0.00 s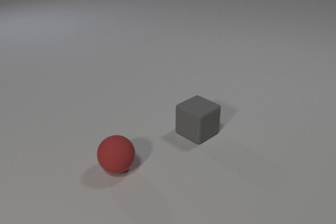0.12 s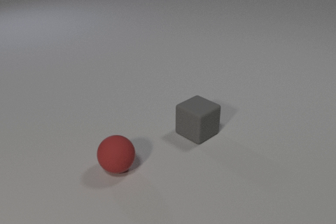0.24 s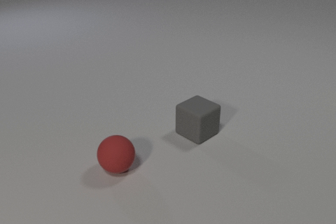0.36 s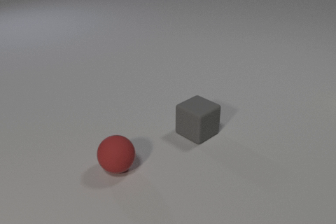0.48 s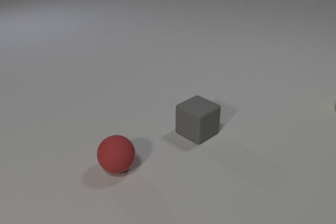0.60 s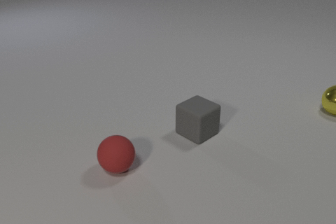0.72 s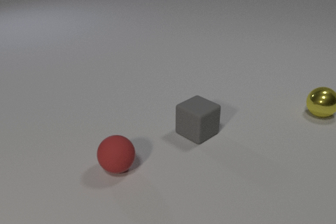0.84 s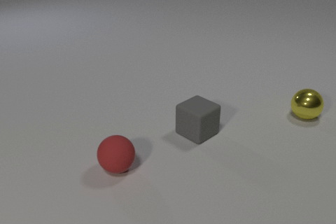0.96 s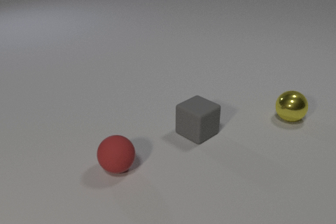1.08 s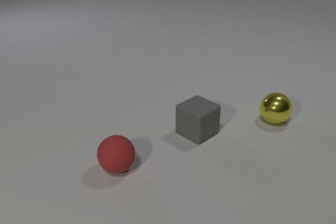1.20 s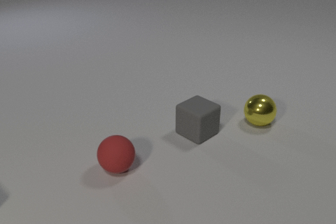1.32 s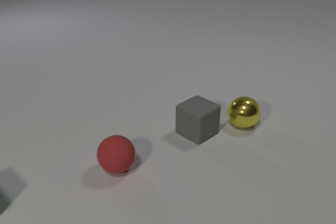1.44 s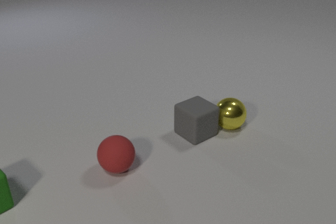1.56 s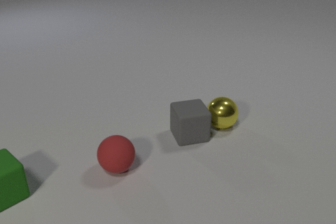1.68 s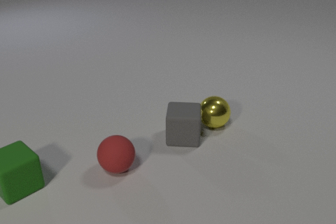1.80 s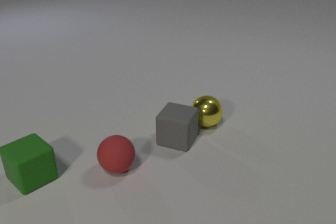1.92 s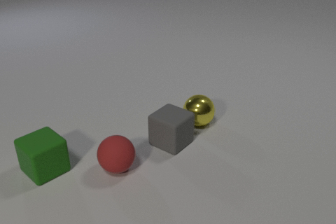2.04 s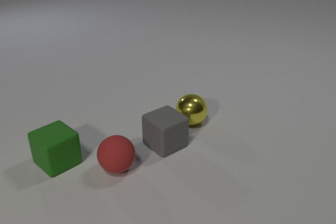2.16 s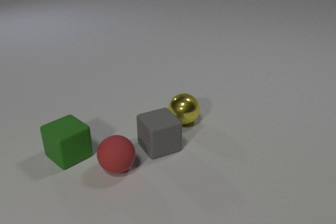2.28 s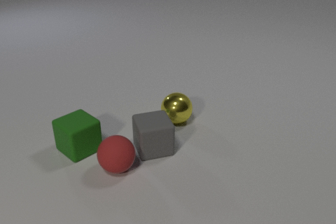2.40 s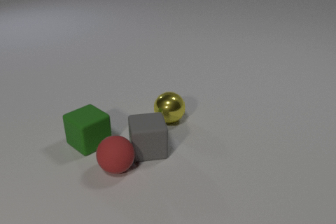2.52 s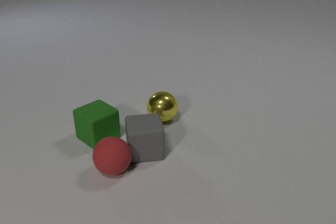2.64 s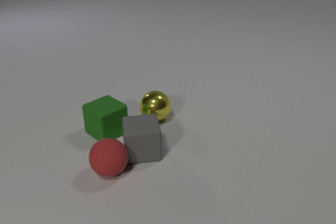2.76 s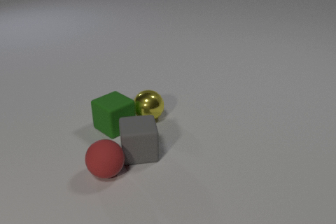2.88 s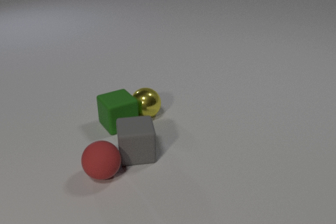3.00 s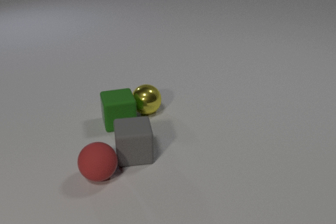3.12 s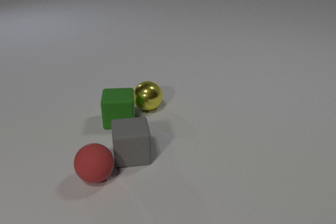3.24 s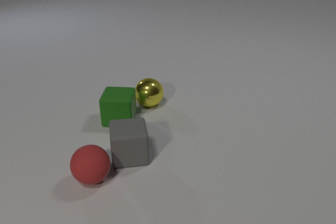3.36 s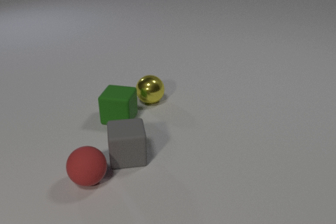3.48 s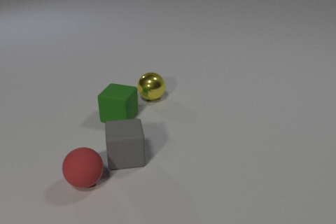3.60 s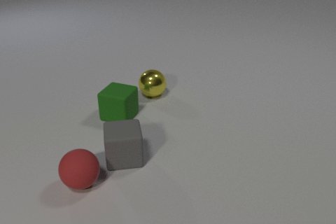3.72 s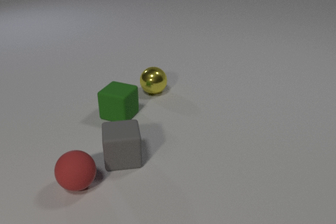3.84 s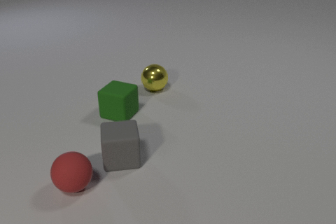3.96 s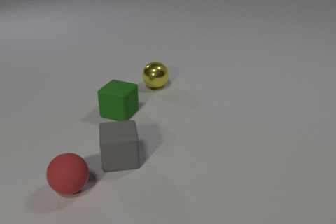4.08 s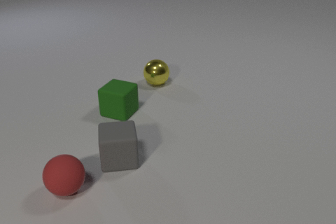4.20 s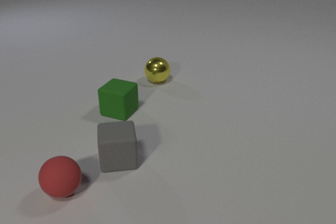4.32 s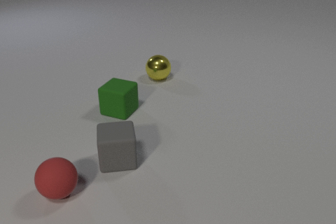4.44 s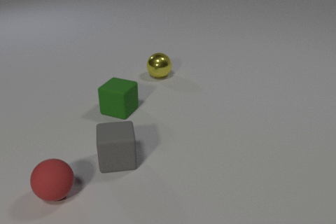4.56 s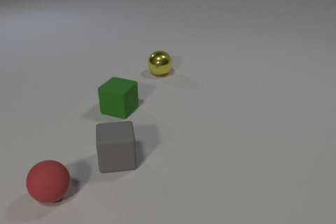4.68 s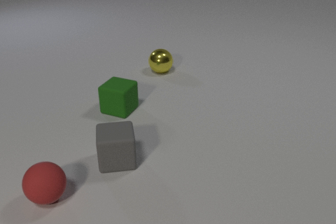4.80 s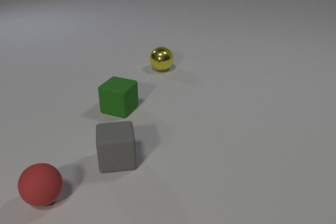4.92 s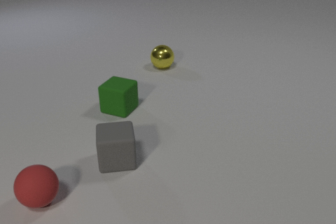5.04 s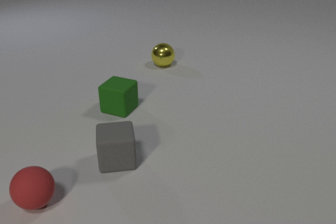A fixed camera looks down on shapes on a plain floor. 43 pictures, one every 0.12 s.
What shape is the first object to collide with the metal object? cube.
How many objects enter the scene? 2.
What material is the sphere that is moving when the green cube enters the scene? metal.
0.00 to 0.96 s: The yellow metal sphere comes in at the right edge, rolls to the left and toward the camera.
0.96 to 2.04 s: The yellow metal sphere rolls to the left. The gray rubber cube slides to the left and toward the camera, spins so that its near face slides to the left, clockwise seen from above. The green rubber cube comes in at the left edge, slides to the right and away from the camera. The yellow metal sphere and the gray rubber cube collide.
2.04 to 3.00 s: The yellow metal sphere rolls to the left and away from the camera. The gray rubber cube slides to the left and toward the camera, spins so that its near face slides to the left, clockwise seen from above. The green rubber cube slides to the right and away from the camera, spins so that its near face slides to the left, clockwise seen from above. The red rubber sphere rolls to the left and toward the camera. The gray rubber cube and the red rubber sphere collide. The yellow metal sphere and the green rubber cube collide.
3.00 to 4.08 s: The yellow metal sphere rolls away from the camera. The gray rubber cube slides to the left. The green rubber cube slides away from the camera, spins clockwise seen from above by about 45 degrees, its near face sliding to the left. The red rubber sphere rolls to the left and toward the camera.
4.08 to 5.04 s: The yellow metal sphere rolls away from the camera. The green rubber cube slides away from the camera. The red rubber sphere rolls to the left.
